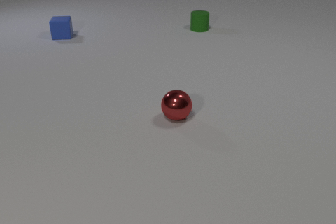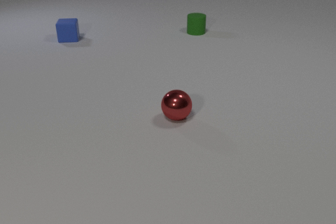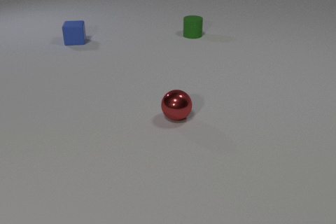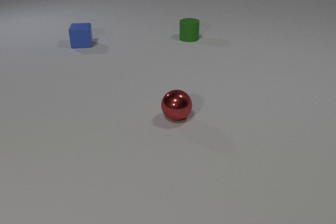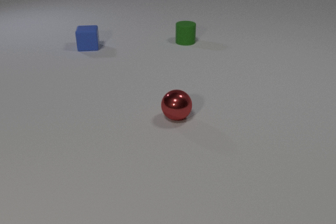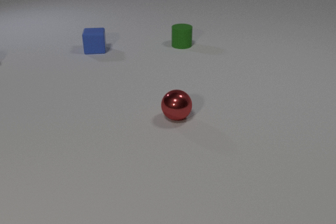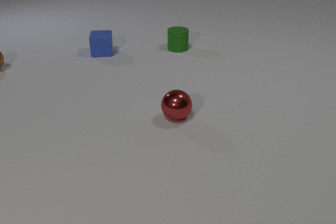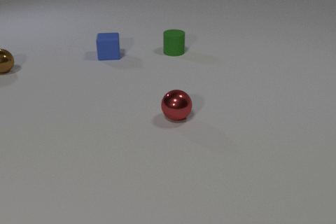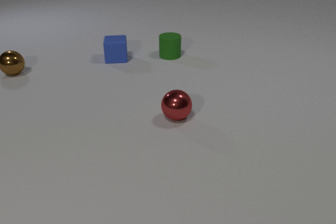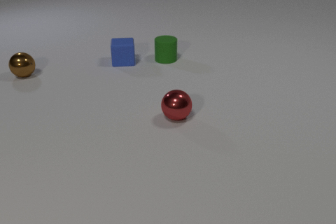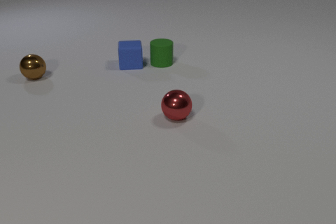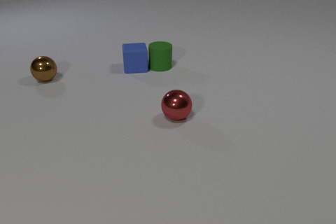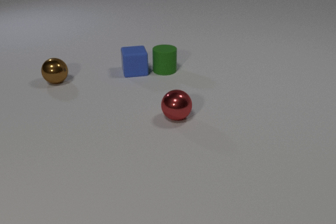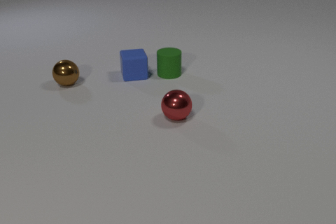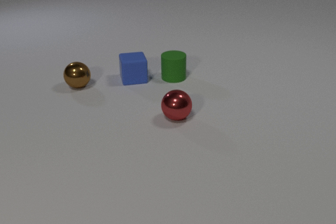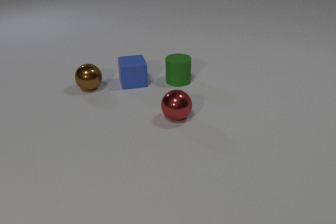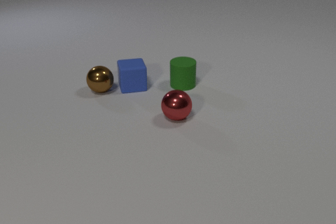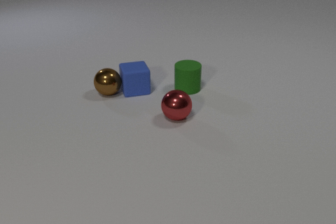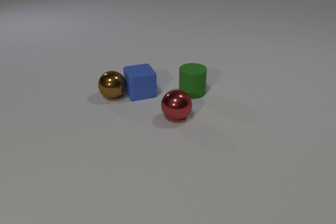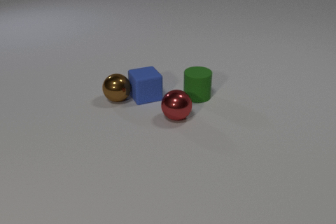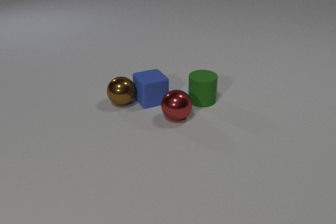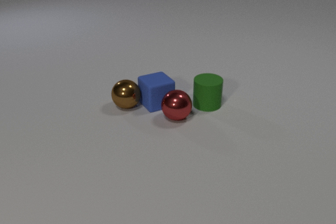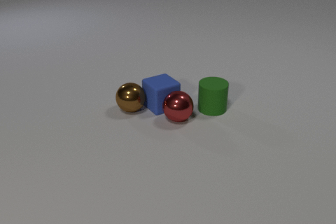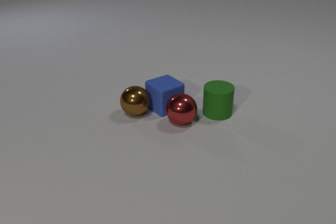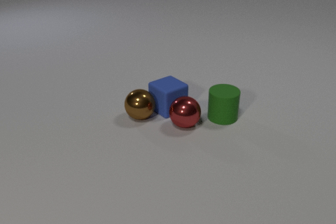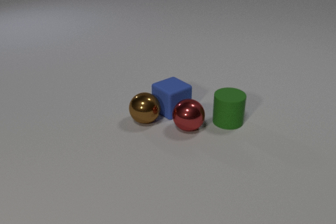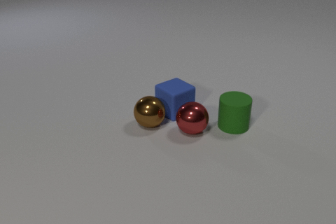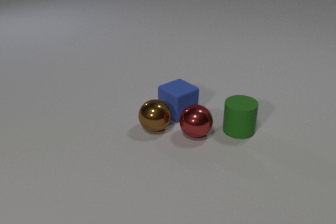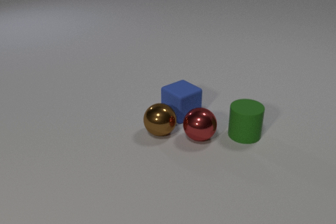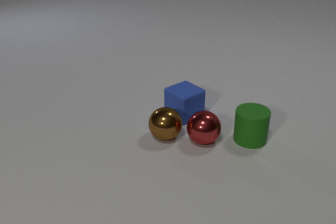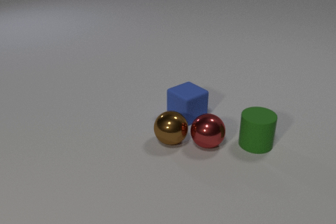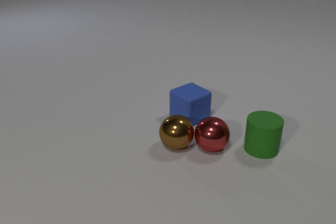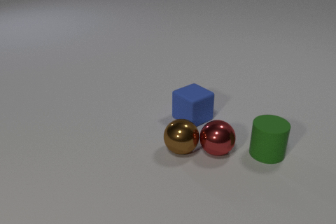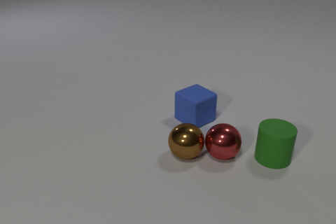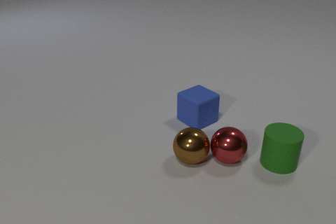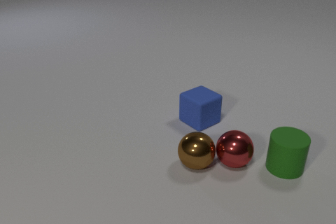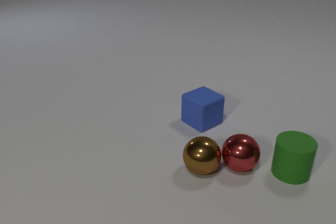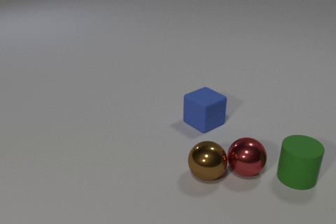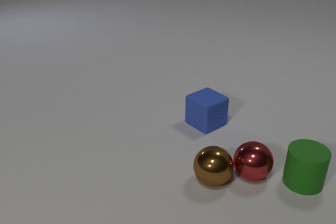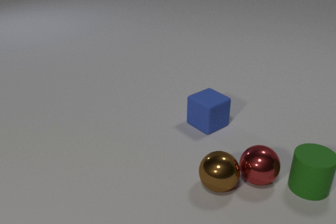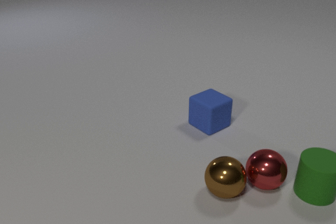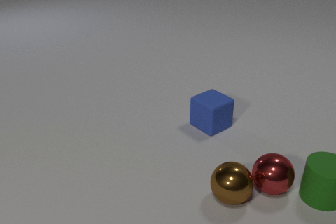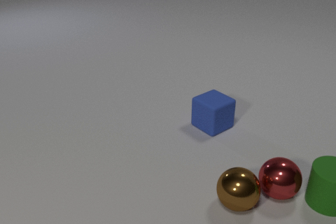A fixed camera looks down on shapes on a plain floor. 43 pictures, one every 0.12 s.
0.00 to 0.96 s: The blue rubber cube slides toward the camera and to the right. The green rubber cylinder slides toward the camera. The brown metal sphere comes in at the left edge, rolls toward the camera and to the right.
0.96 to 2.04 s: The blue rubber cube slides toward the camera. The green rubber cylinder slides toward the camera. The brown metal sphere rolls to the right and toward the camera. The blue rubber cube and the green rubber cylinder collide. The blue rubber cube and the brown metal sphere collide.
2.04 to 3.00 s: The blue rubber cube slides toward the camera and to the right, spins so that its near face slides to the right, counterclockwise seen from above. The green rubber cylinder slides toward the camera and to the right. The brown metal sphere rolls toward the camera and to the right. The red metal sphere rolls toward the camera and to the right. The blue rubber cube and the red metal sphere collide.
3.00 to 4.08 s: The blue rubber cube slides to the right and toward the camera. The green rubber cylinder slides toward the camera and to the right. The brown metal sphere rolls toward the camera and to the right. The red metal sphere rolls toward the camera and to the right. The brown metal sphere and the red metal sphere collide.
4.08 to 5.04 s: The blue rubber cube slides to the right and toward the camera. The green rubber cylinder slides to the right and toward the camera. The brown metal sphere rolls toward the camera and to the right. The red metal sphere rolls to the right and toward the camera.
Are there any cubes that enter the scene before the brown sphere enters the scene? no.
What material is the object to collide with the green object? rubber.
How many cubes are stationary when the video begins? 0.
